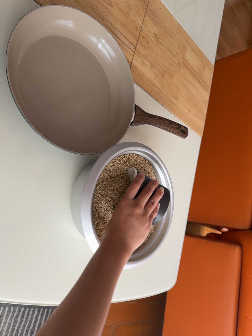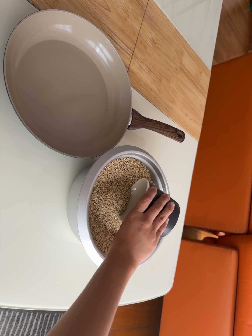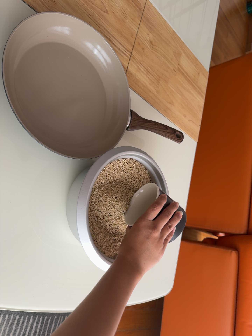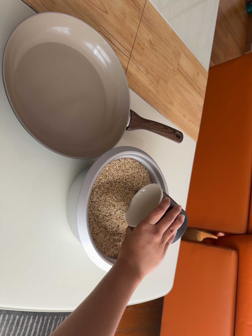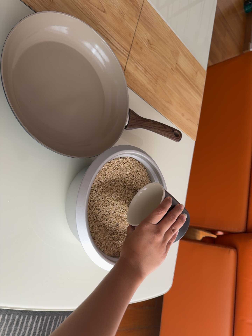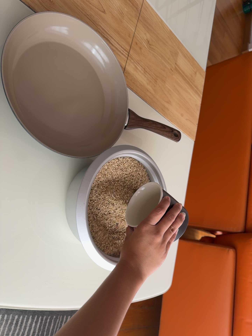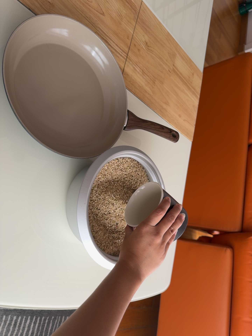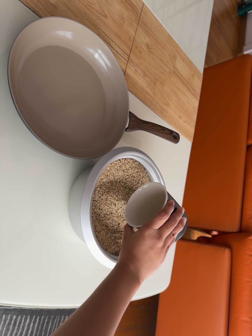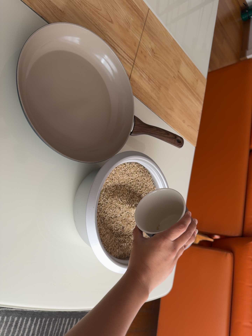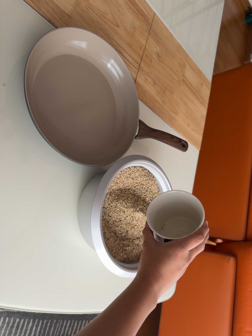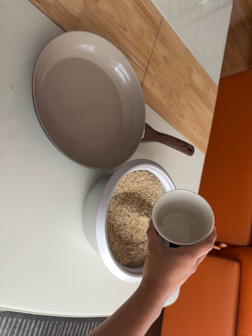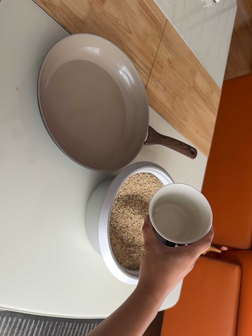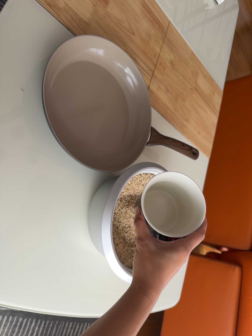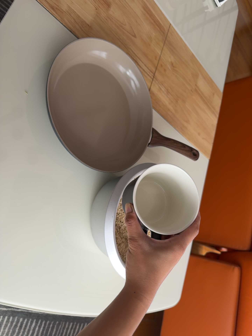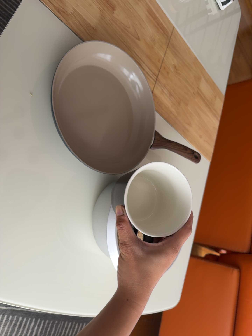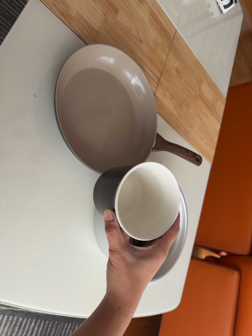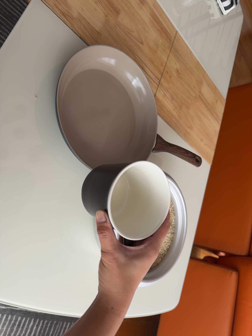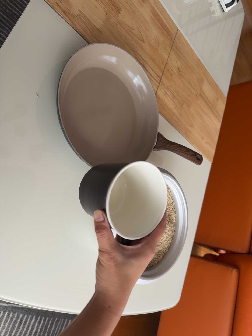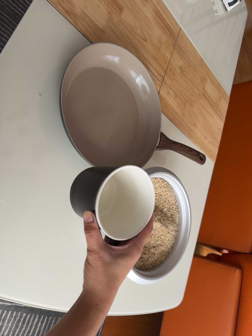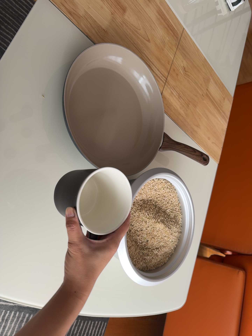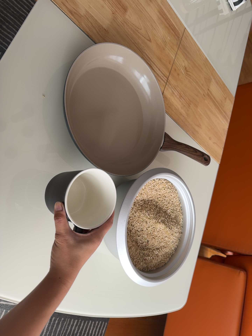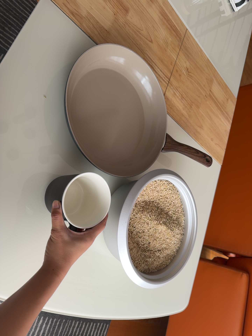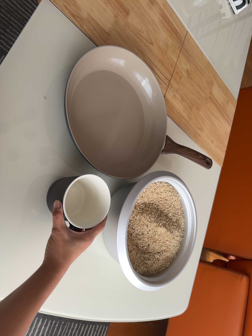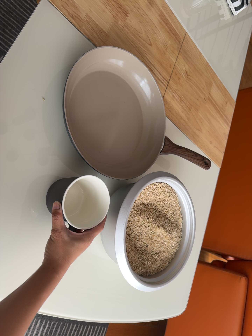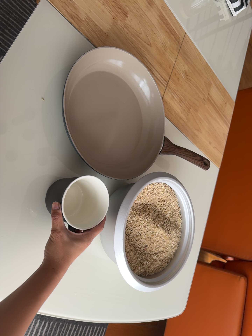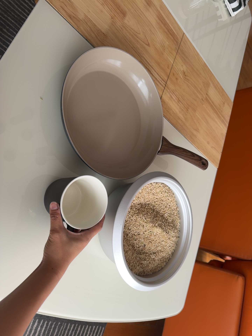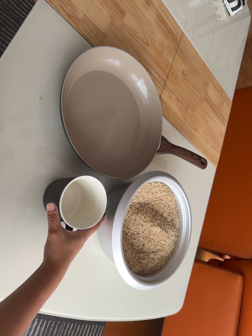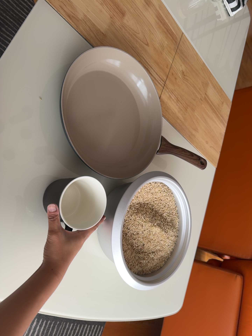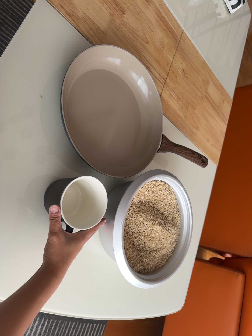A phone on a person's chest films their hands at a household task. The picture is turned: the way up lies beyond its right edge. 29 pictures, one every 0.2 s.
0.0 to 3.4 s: The camera travels to its left and backward, about 8 cm, so close, fixed things drift to the right.
3.4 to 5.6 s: The camera keeps its place and its aim.
The film runs backward here.
